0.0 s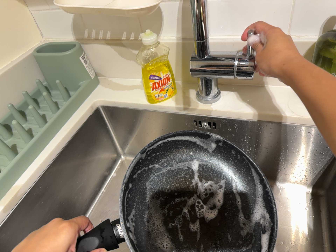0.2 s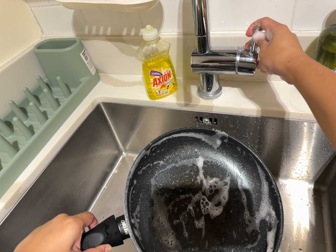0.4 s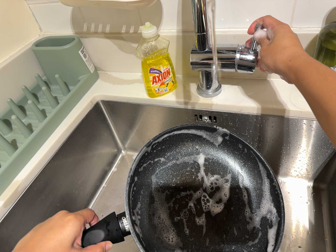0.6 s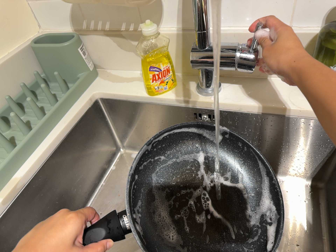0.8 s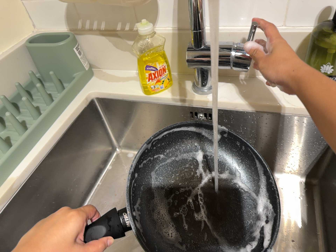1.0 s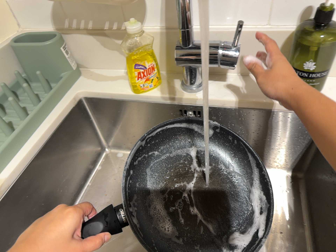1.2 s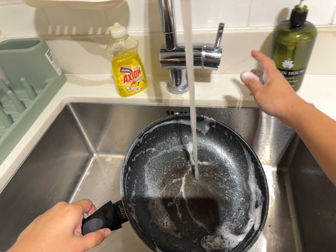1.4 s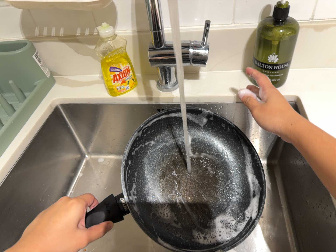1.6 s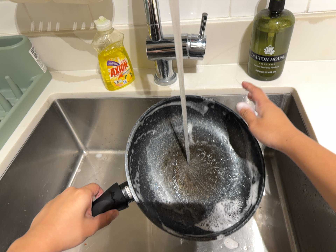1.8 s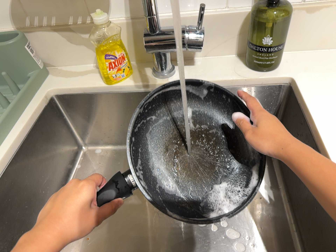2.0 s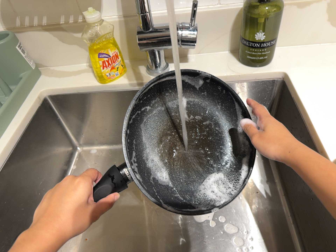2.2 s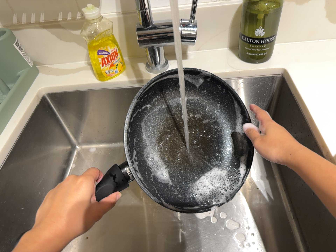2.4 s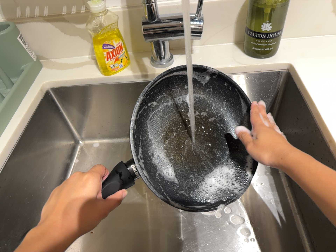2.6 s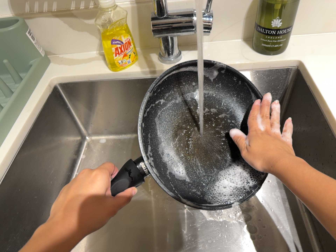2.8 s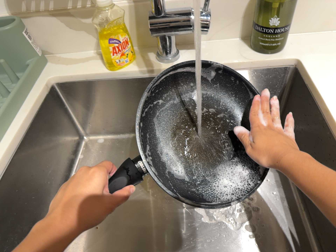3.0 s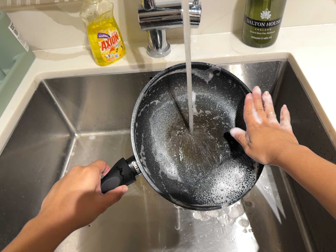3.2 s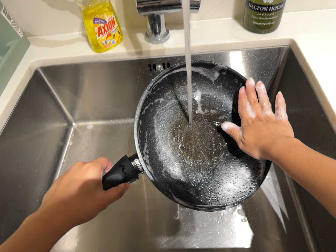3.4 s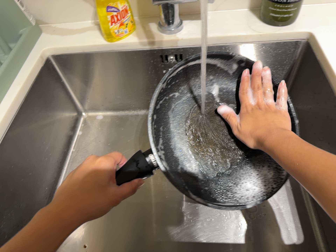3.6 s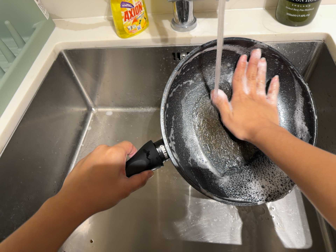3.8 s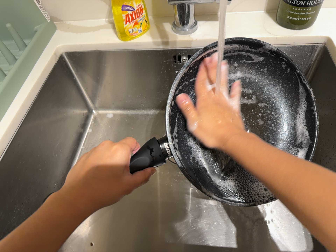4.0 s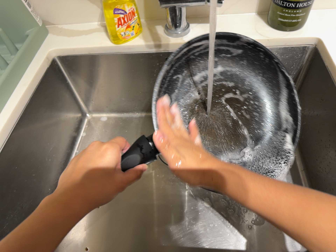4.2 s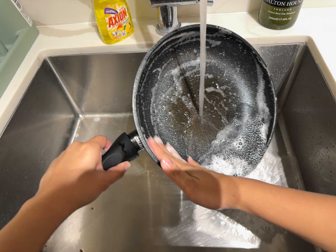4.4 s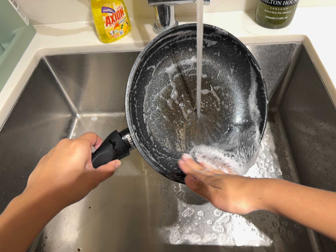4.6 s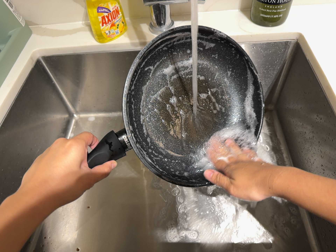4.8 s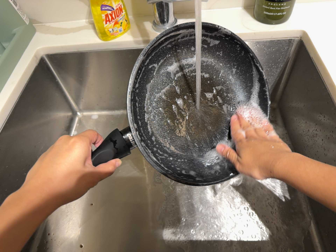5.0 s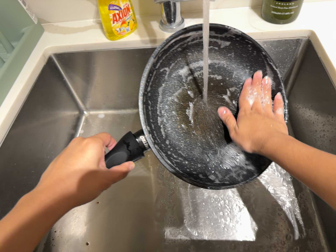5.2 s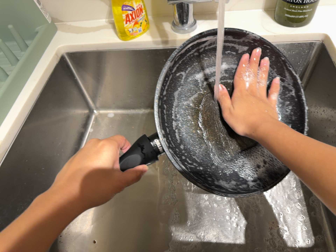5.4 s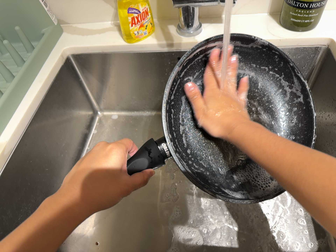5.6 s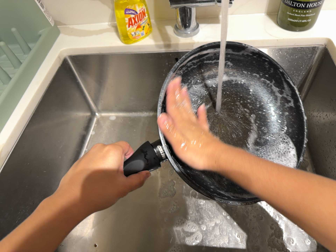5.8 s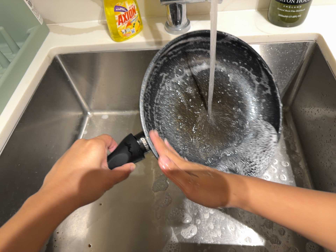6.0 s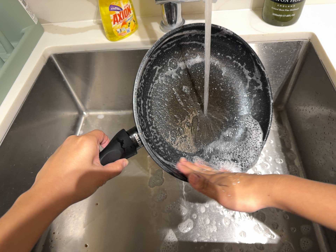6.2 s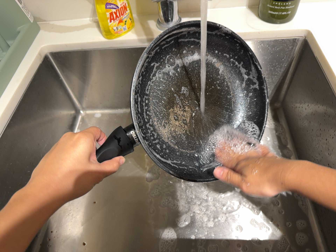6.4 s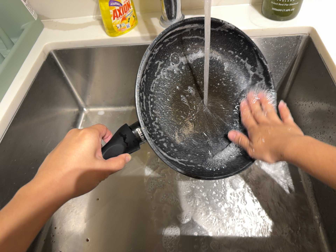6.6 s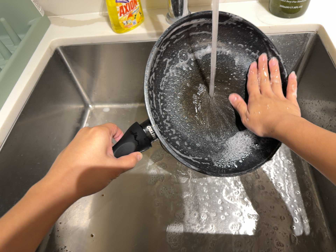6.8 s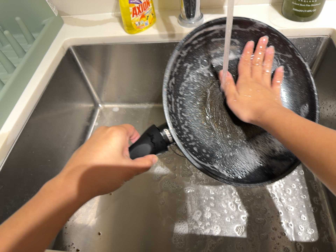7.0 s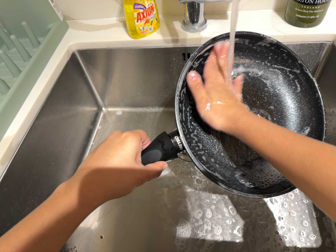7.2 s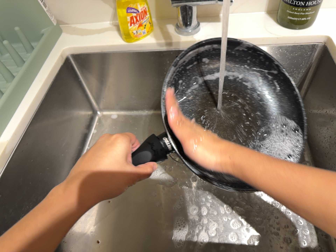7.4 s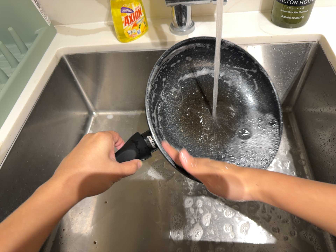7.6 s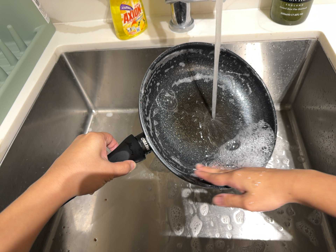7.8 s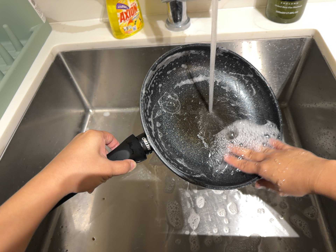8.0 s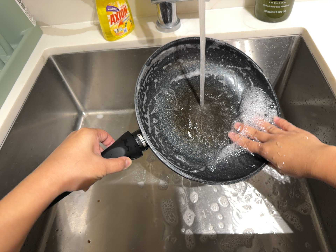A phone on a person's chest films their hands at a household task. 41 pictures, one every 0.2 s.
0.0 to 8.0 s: The camera pans to its right by about 15 degrees. It travels toward the bottom of its view and to its left, about 10 cm, so close, fixed things drift upward. It rolls about its line of sight by about 10 degrees, and the scene rotates counterclockwise.
The film runs forward here.
